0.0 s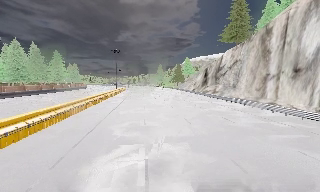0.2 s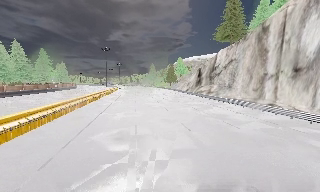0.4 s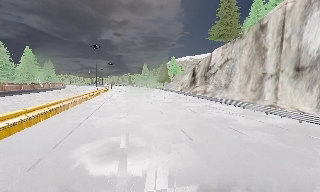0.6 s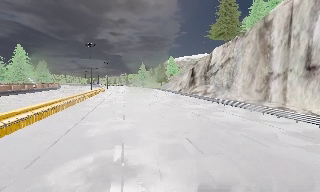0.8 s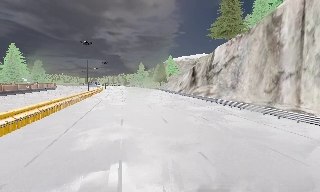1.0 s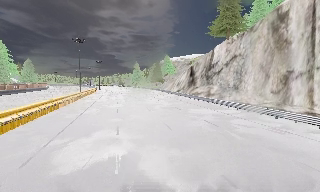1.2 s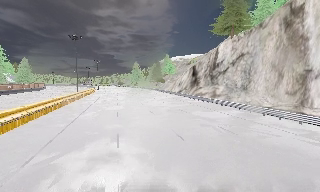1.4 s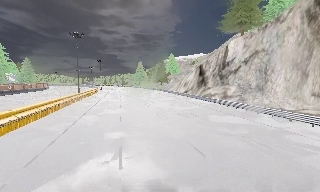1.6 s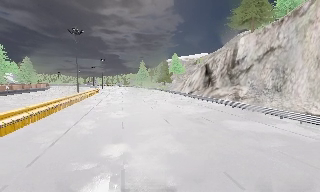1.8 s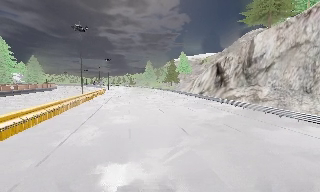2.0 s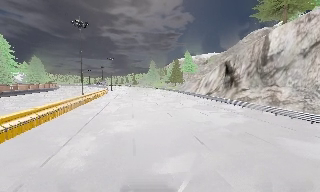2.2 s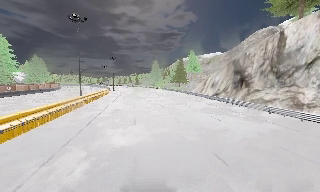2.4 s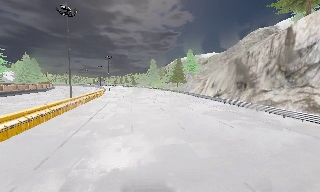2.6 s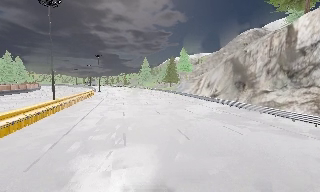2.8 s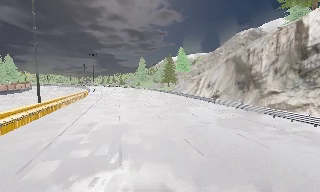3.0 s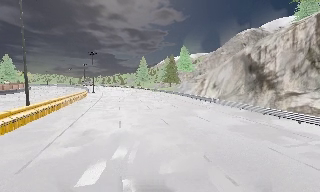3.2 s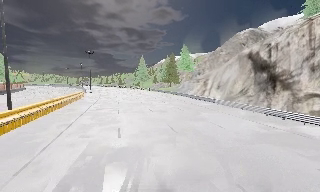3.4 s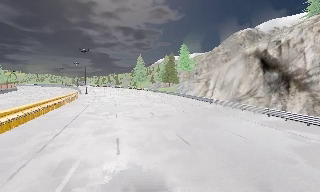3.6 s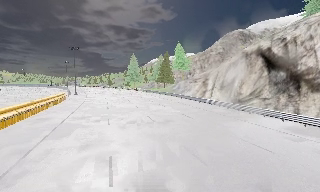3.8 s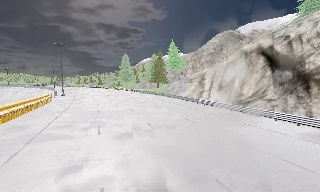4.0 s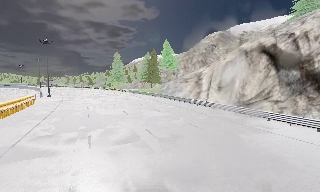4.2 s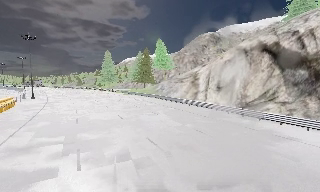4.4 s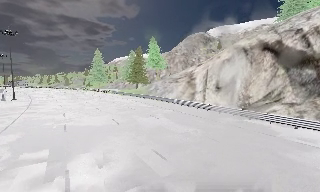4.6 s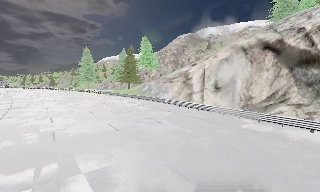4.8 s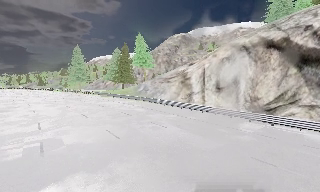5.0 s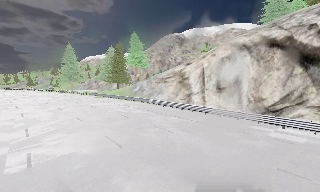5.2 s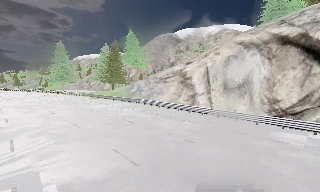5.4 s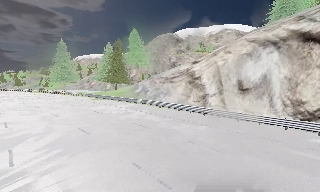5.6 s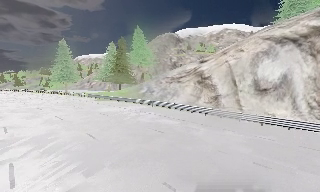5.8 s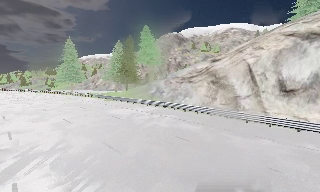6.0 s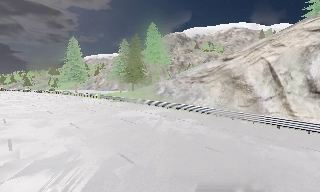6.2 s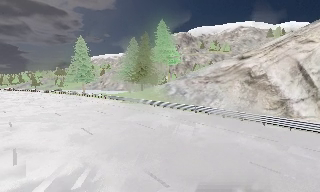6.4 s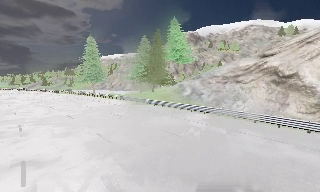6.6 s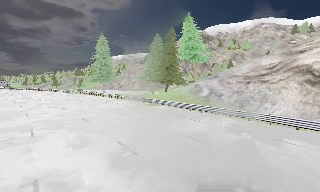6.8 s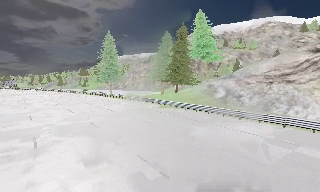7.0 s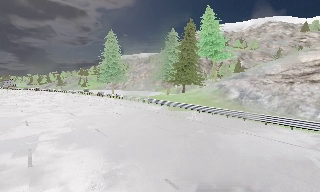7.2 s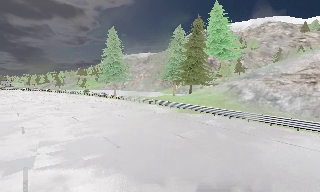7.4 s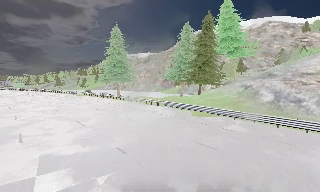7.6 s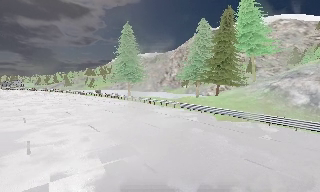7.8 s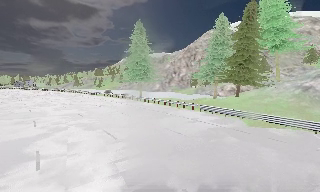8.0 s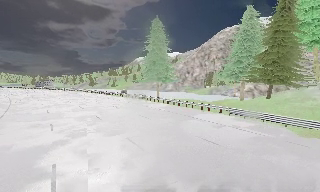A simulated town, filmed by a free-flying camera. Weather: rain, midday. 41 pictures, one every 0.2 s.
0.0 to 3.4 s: The camera travels forward, about 35 m, so what stands in front looms larger.
3.4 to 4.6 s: The camera pans to its right, which is clockwise from overhead, by about 20 degrees. It travels forward and to its left, about 12 m, so what stands in front looms larger.
4.6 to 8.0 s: The camera swings to its left by about 10 degrees, and the scene slides to the right. It travels forward and to its left, about 30 m, so what stands in front looms larger.
The film runs forward here.
